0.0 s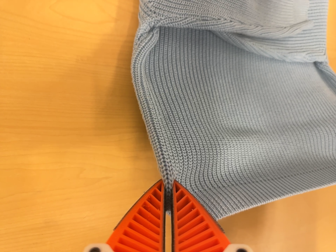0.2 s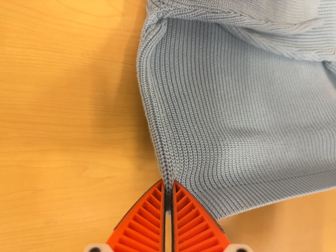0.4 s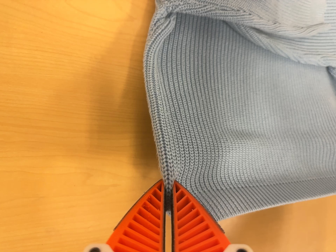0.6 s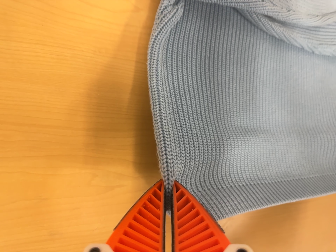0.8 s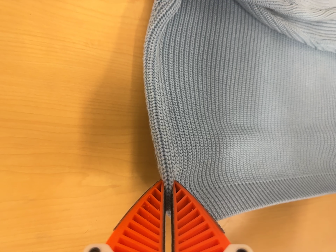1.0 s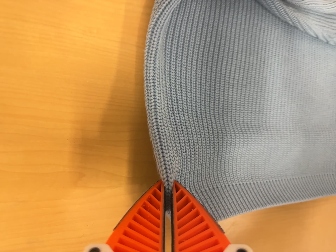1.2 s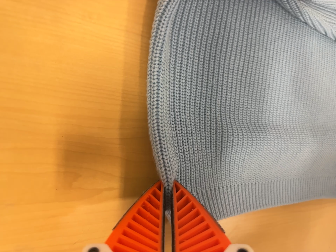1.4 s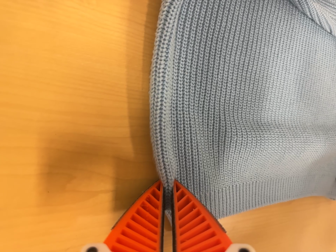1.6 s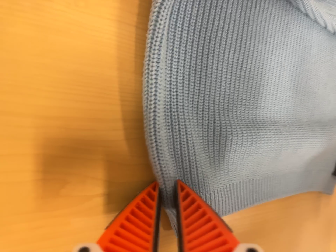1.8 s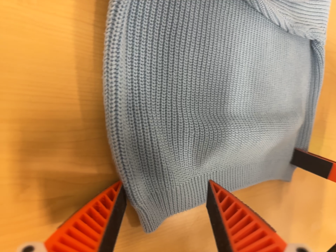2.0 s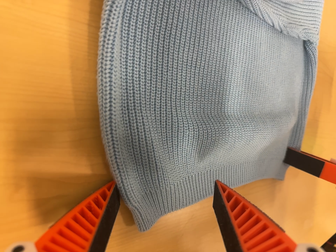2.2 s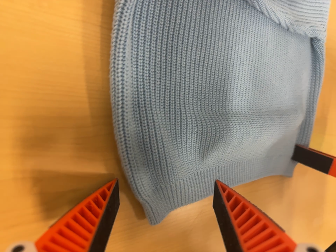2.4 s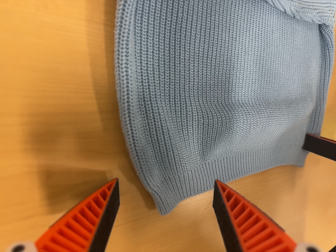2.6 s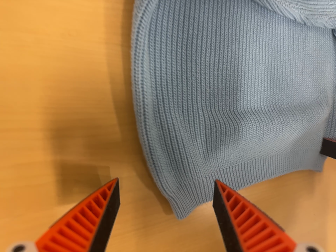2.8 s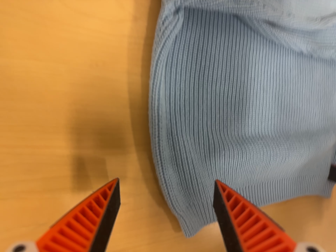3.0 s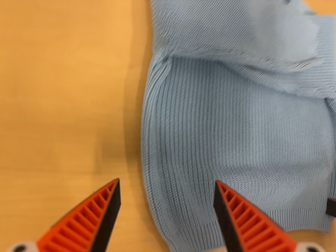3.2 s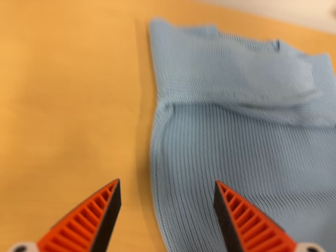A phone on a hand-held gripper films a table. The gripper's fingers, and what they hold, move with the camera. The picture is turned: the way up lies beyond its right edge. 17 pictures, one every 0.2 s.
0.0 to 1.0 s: The camera travels forward, about 7 cm, so what stands in front looms larger.
1.0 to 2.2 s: The camera swings to its right by about 10 degrees, and the scene slides to the left.
2.2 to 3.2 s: The camera pans to its left by about 25 degrees. It travels backward, to its right and toward the bottom of its view, about 16 cm. Its aim tips toward the top of its view by about 30 degrees, and the scene shifts downward. It rolls about its line of sight by about 10 degrees, and the scene rotates counterclockwise.
The film runs backward here.
